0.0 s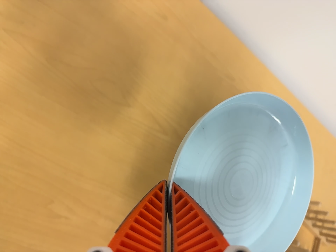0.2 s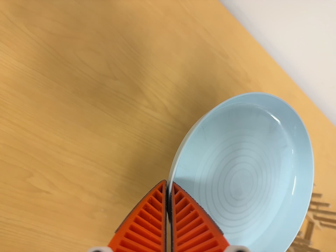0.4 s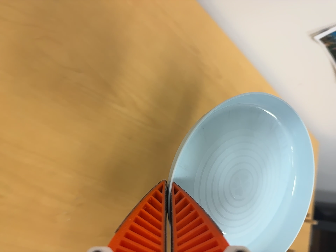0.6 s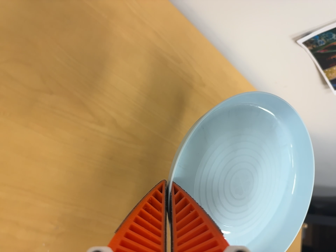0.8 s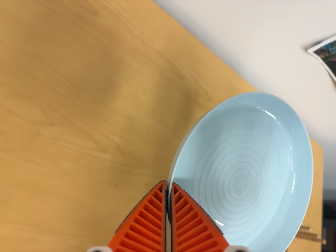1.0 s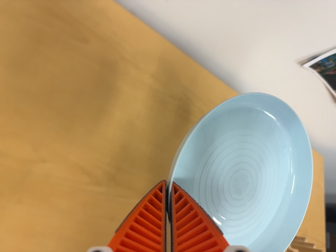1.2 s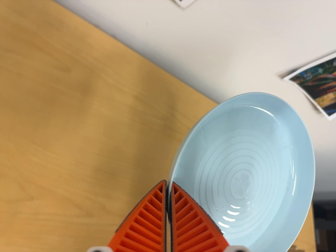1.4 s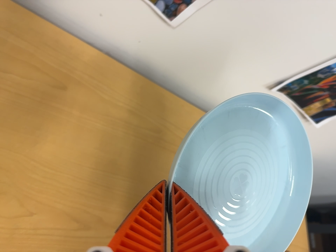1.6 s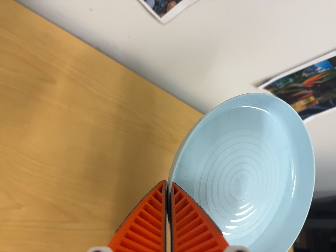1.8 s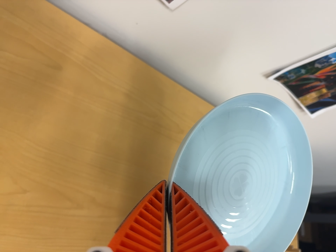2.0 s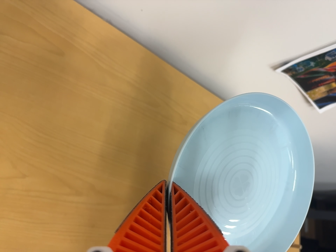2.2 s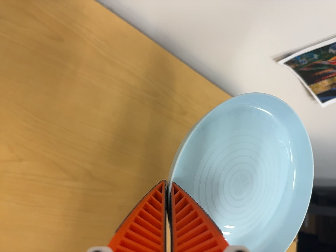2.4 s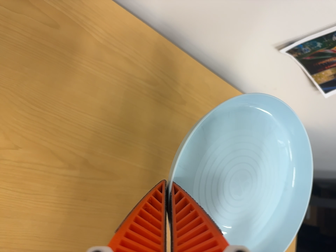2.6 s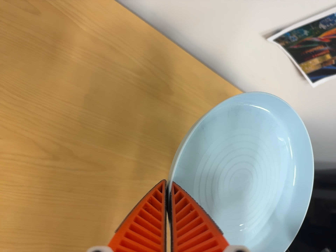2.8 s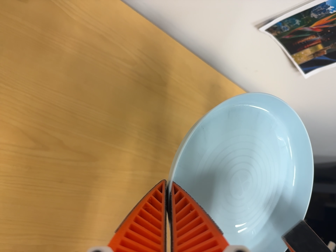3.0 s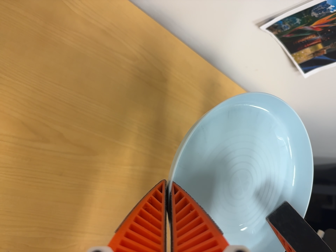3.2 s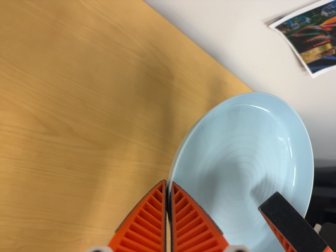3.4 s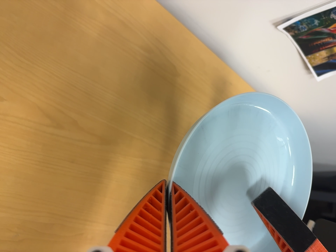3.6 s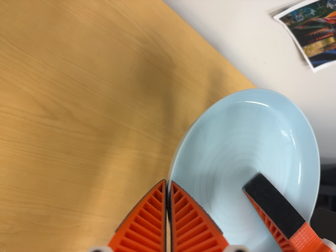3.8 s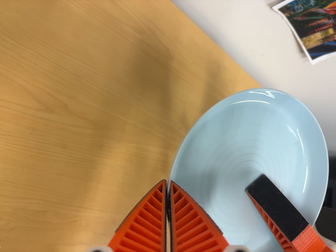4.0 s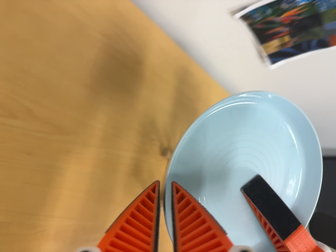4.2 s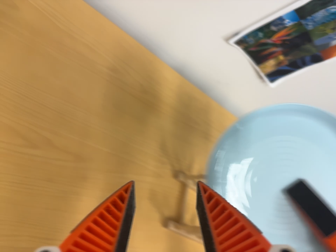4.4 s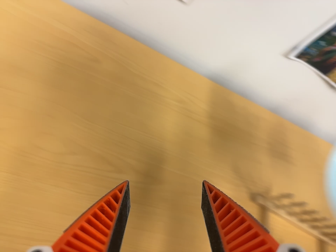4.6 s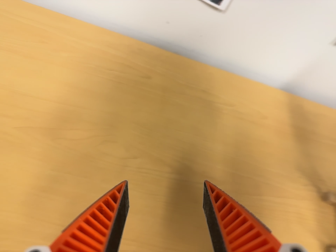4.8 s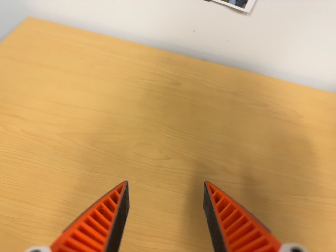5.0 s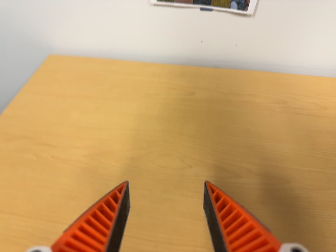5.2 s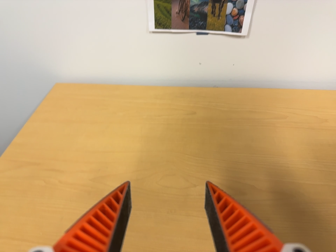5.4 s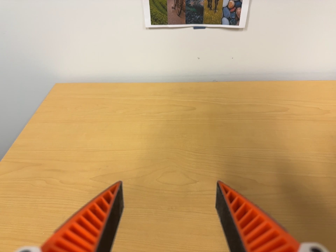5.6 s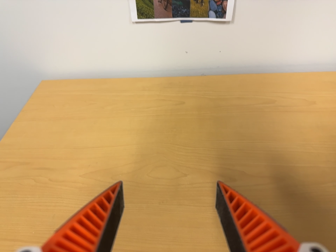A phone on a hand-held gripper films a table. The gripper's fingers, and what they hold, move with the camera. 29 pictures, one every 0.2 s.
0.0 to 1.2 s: The camera travels toward the top of its view, forward and to its right, about 14 cm, so close, fixed things drift downward. It rolls about its line of sight by about 10 degrees, and the scene rotates counterclockwise.
1.2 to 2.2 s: The camera shifts only a little, or ends up much as it began.
2.2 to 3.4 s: The camera travels toward the bottom of its view, about 5 cm, so close, fixed things drift upward.
3.4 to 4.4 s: The camera travels toward the bottom of its view, about 7 cm. Its aim tips toward the top of its view by about 15 degrees. It rolls about its line of sight by about 15 degrees, and the scene rotates counterclockwise.
4.4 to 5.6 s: The camera swings to its left by about 25 degrees, and the scene slides to the right. It travels toward the bottom of its view and backward, about 10 cm. Its aim tips toward the top of its view by about 20 degrees. It rolls about its line of sight by about 25 degrees, and the scene rotates counterclockwise.
The film runs forward here.
